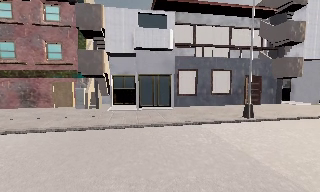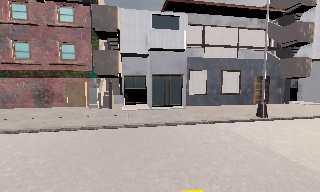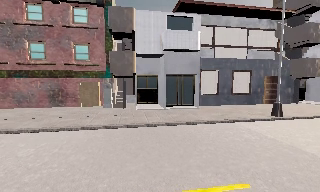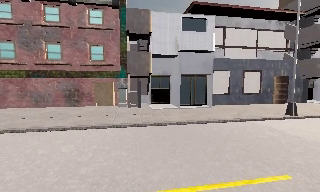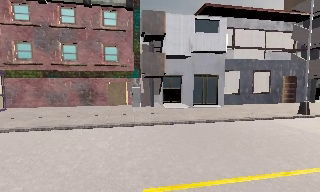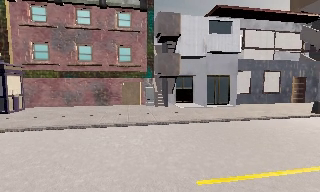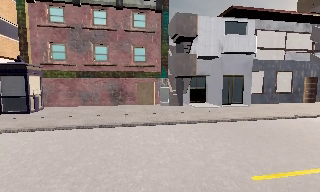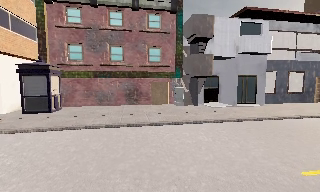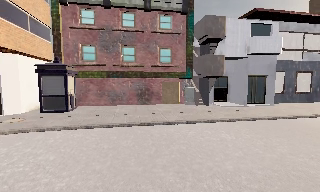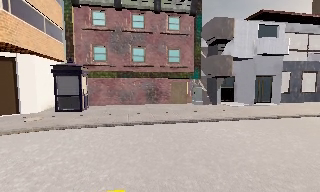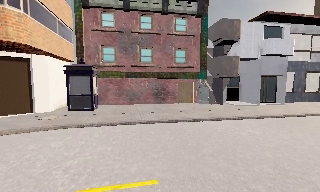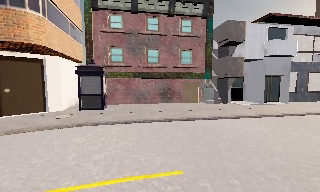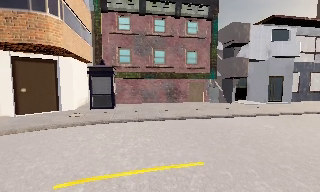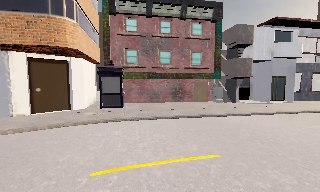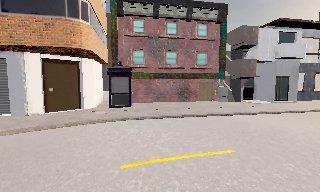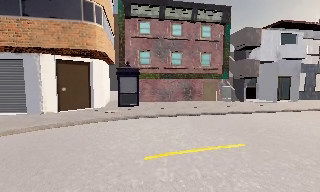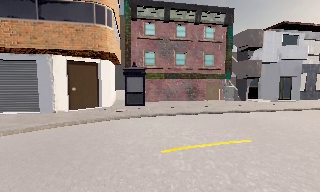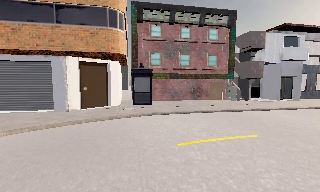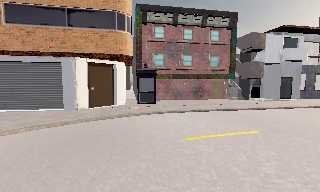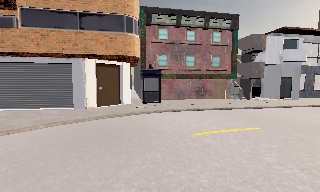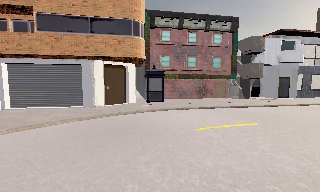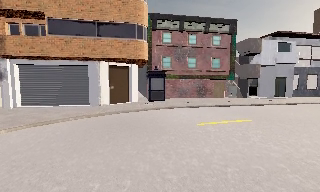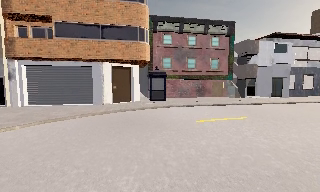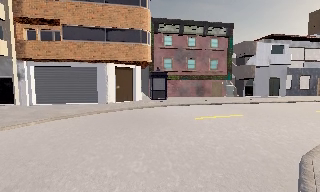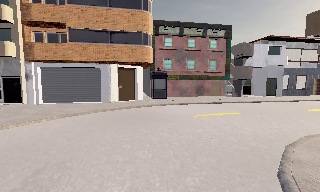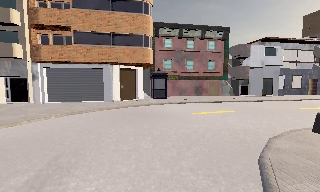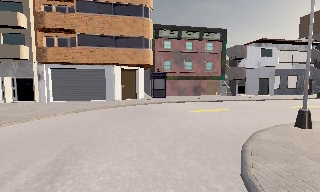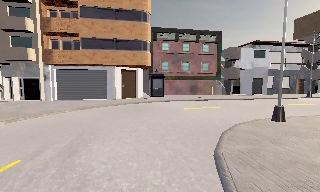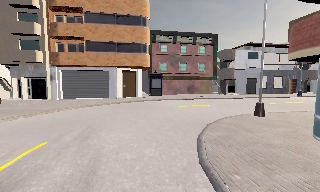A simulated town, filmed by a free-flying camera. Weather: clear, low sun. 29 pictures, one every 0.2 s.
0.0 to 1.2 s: The camera travels to its left, about 6 m, so close, fixed things drift to the right.
1.2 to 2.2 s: The camera travels to its left, about 4 m, so close, fixed things drift to the right. It loses speed.
2.2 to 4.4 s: The camera travels backward and to its left, about 6 m, so what stands in front gets smaller.
4.4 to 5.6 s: The camera travels backward, about 4.5 m, so what stands in front gets smaller. It gains speed.
The film runs backward here.
